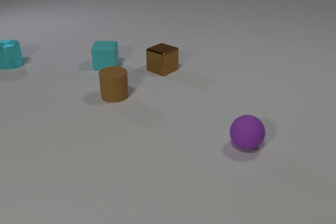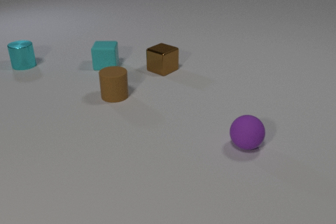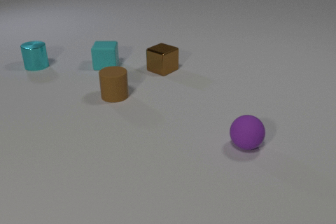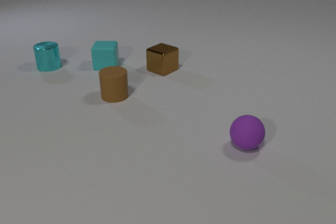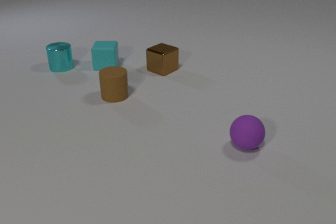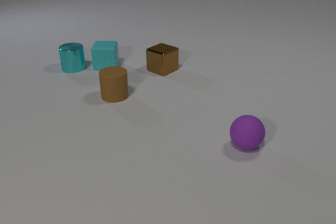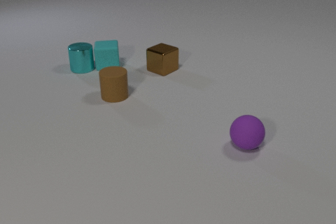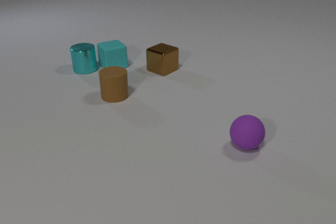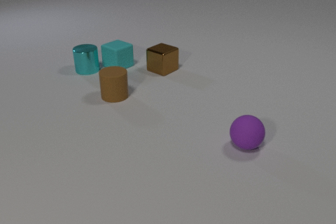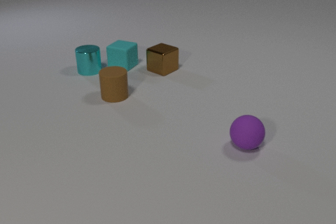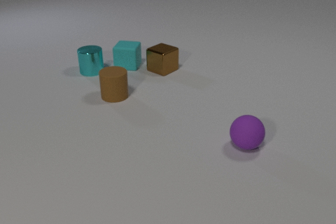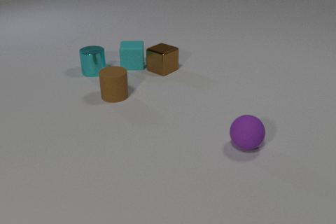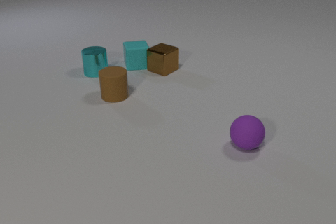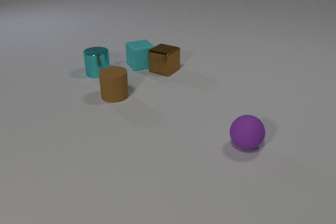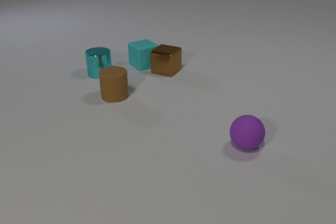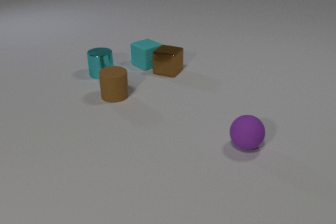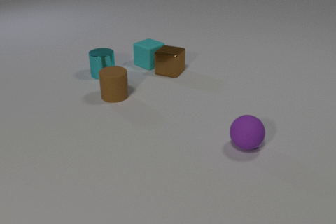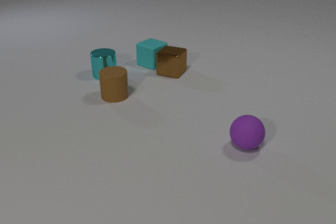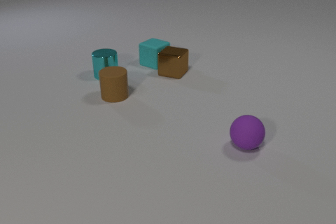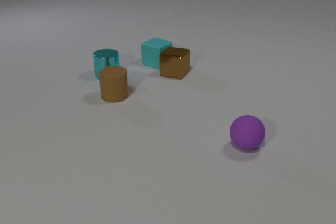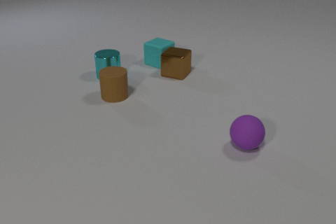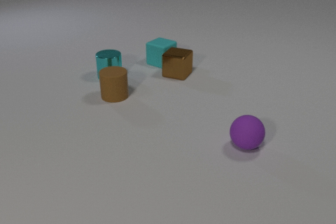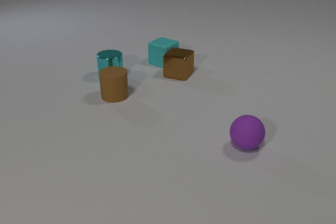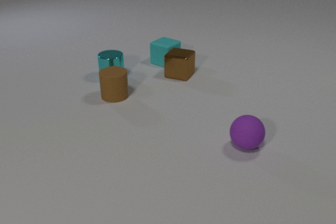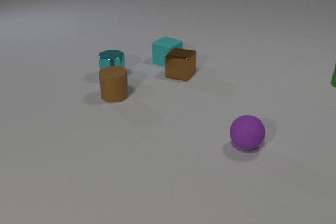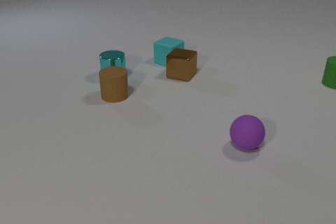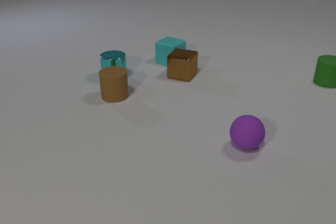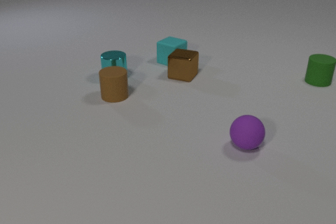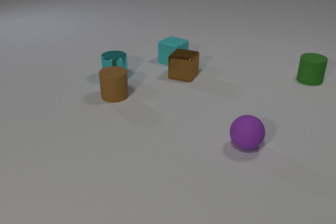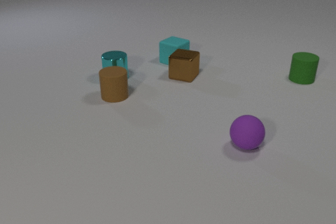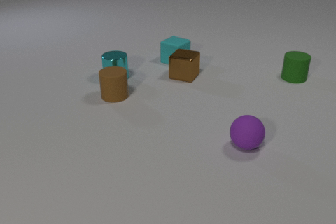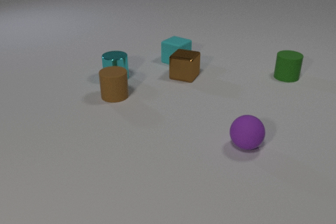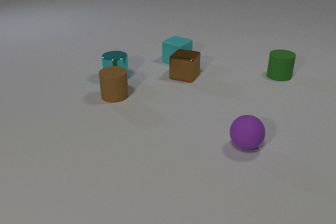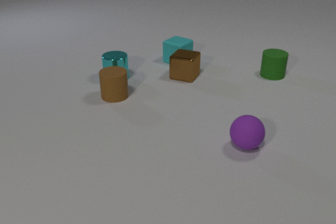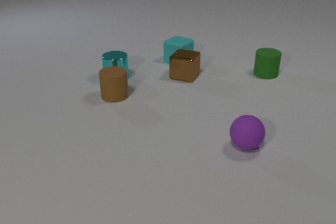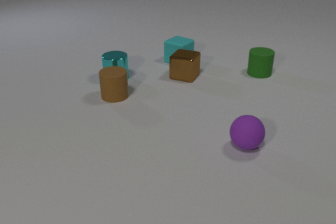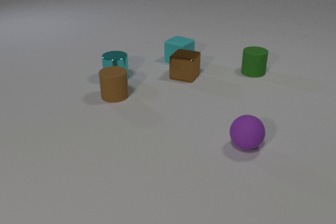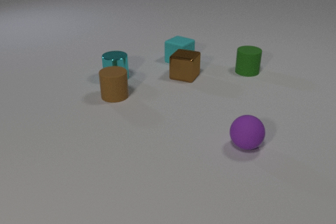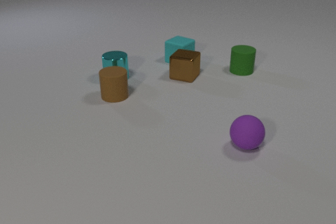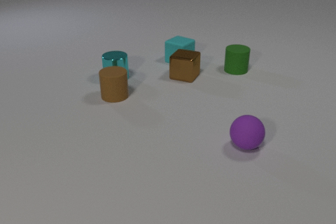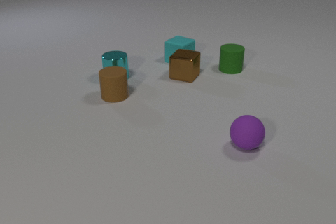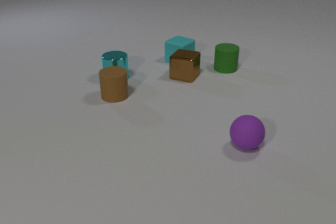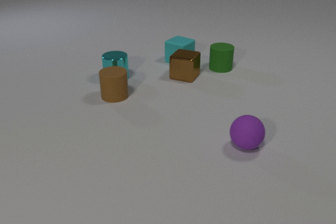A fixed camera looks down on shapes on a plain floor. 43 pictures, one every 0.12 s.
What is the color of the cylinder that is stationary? brown.
How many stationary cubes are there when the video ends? 2.
What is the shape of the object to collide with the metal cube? cube.
0.00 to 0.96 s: The cyan metal cylinder slides to the right and toward the camera. The cyan rubber cube slides to the right, spins so that its near face slides to the right, counterclockwise seen from above. The cyan metal cylinder and the cyan rubber cube collide.
0.96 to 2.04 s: The cyan metal cylinder slides to the right and toward the camera. The cyan rubber cube slides to the right, spins counterclockwise seen from above by about 90 degrees, its near face sliding to the right. The brown metal cube slides to the right and toward the camera. The cyan rubber cube and the brown metal cube collide.
2.04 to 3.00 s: The cyan metal cylinder slides to the right and toward the camera. The cyan rubber cube slides to the right. The brown metal cube slides to the right and toward the camera. The green rubber cylinder comes in at the right edge, slides to the left.
3.00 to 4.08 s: The cyan rubber cube slides to the right. The green rubber cylinder slides to the left.
4.08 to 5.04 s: The green rubber cylinder slides to the left.
